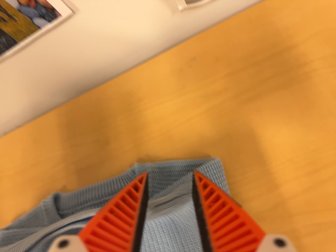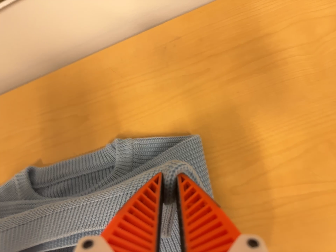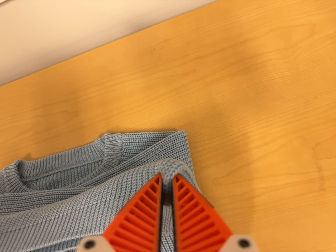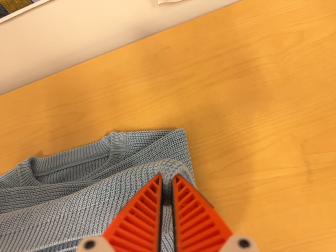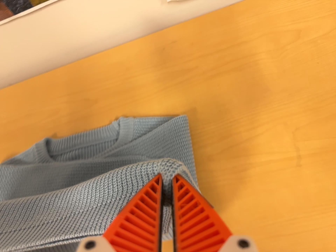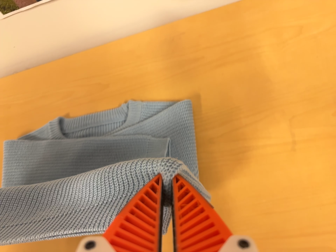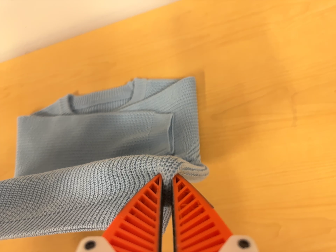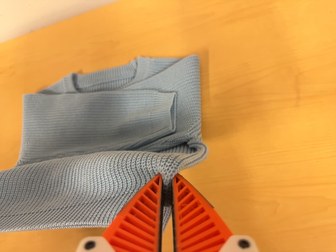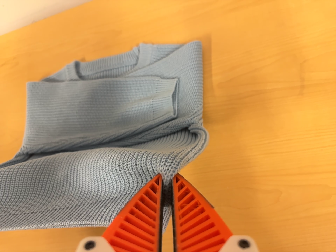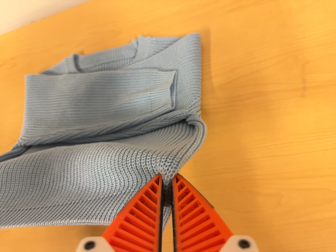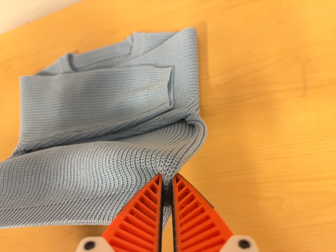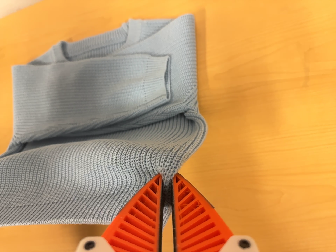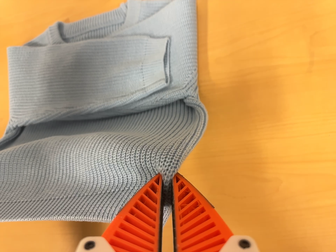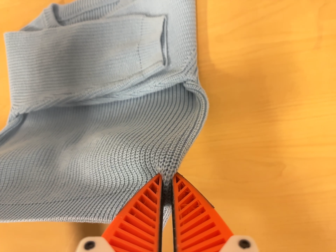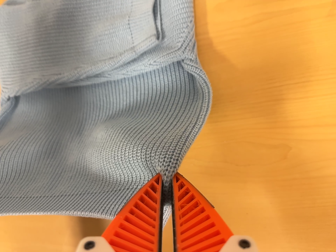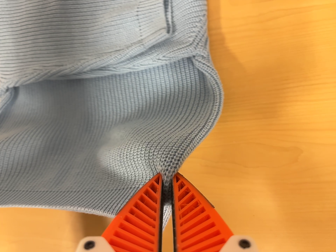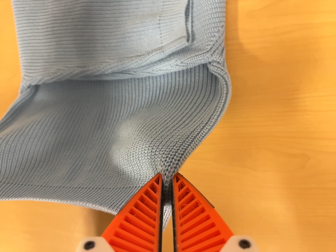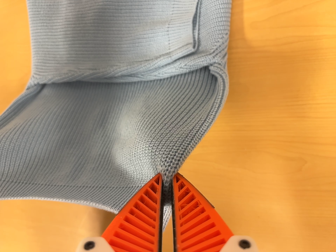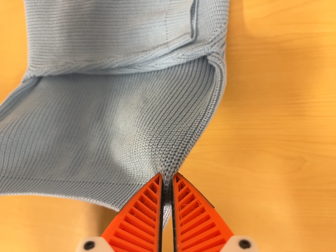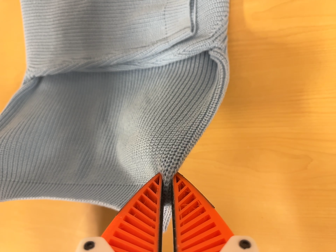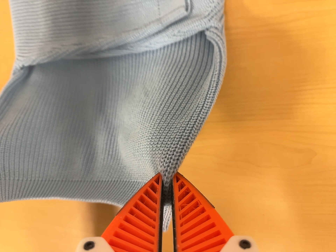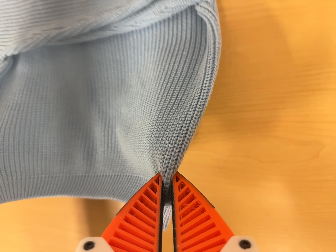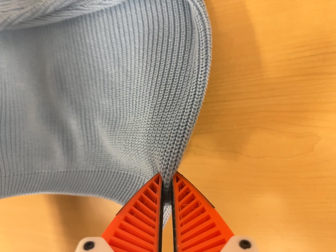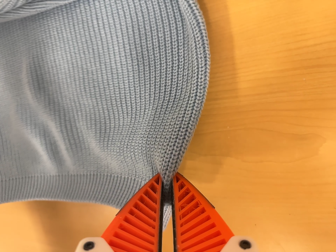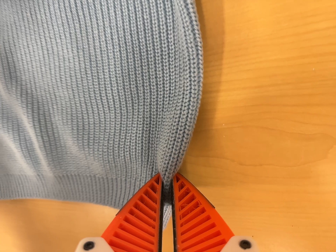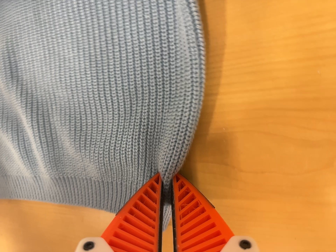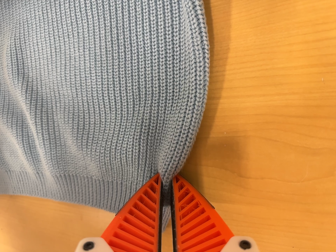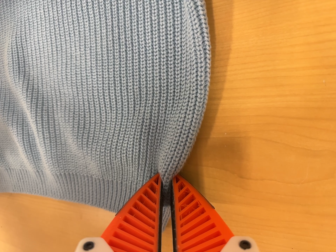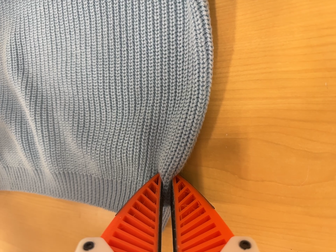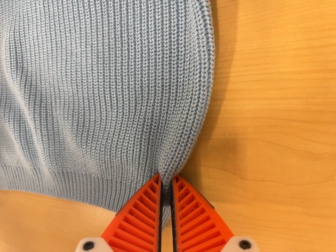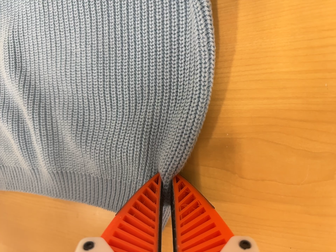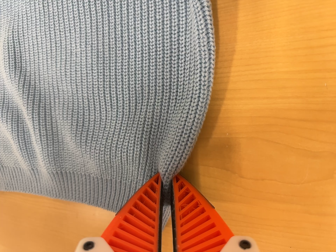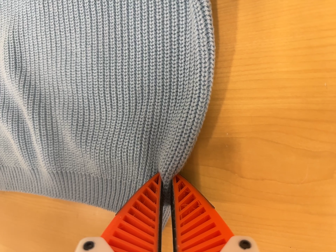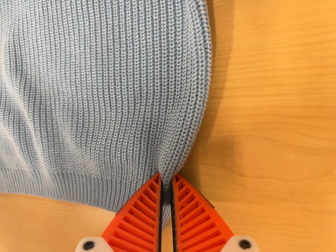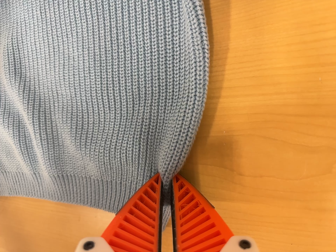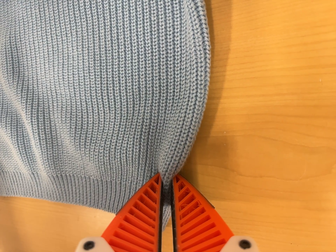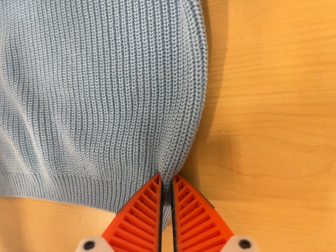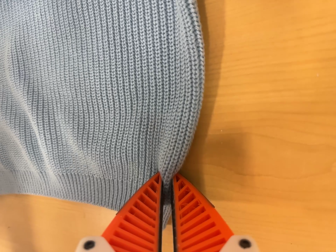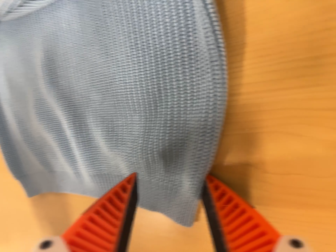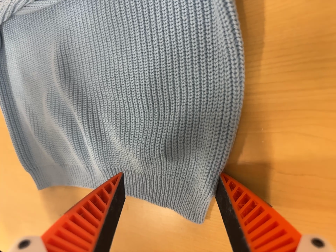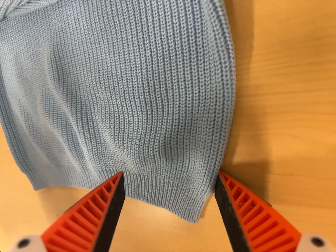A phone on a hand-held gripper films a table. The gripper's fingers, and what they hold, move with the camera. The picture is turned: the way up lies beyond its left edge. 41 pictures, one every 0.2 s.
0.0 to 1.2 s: The camera travels backward and toward the bottom of its view, about 18 cm, so what stands in front gets smaller. It rolls about its line of sight by about 10 degrees, and the scene rotates clockwise.
1.2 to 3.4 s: The camera's aim tips toward the bottom of its view by about 25 degrees, and the scene shifts upward.
3.4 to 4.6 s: The camera travels forward and to its right, about 14 cm, so what stands in front looms larger.
4.6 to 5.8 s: The camera travels forward, about 4 cm, so what stands in front looms larger.
5.8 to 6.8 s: The camera keeps its place and its aim.
6.8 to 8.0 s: The camera swings to its left by about 10 degrees, and the scene slides to the right.
The film runs backward here.
